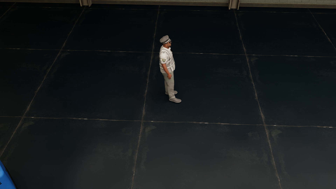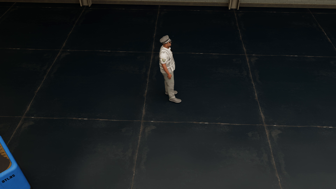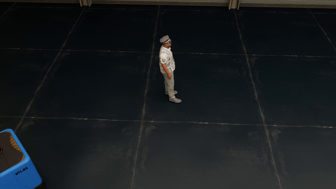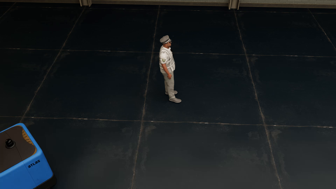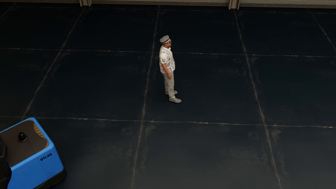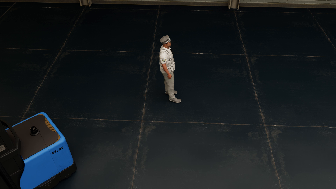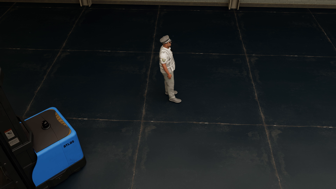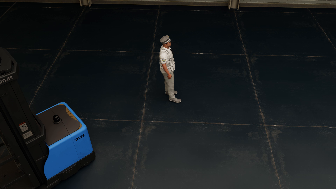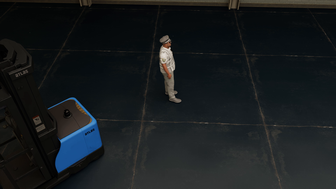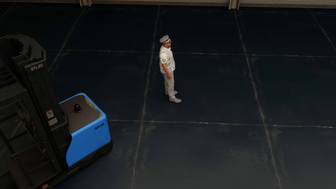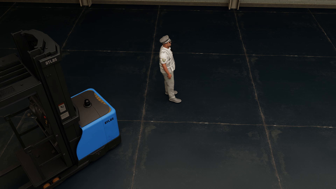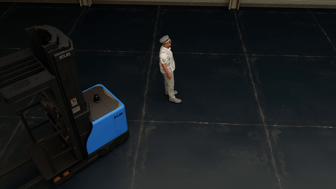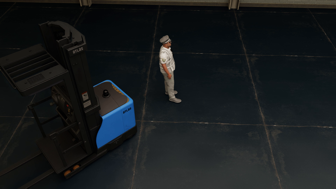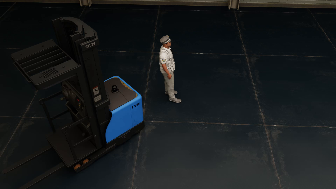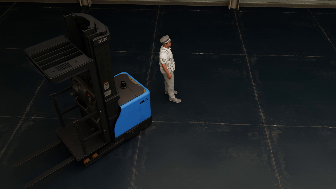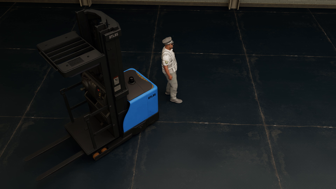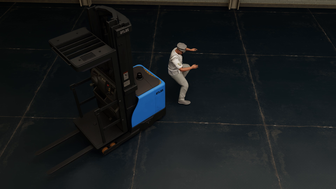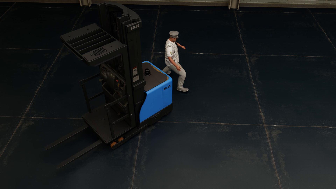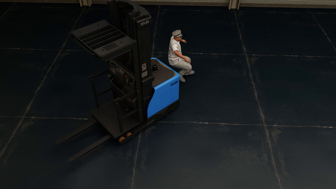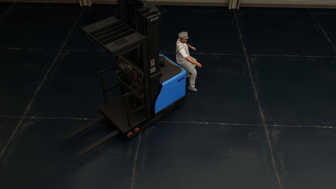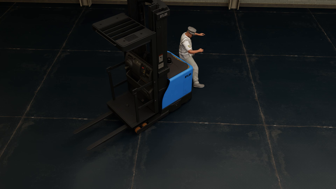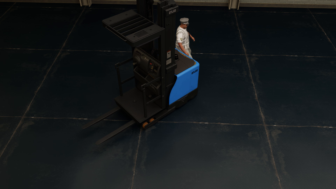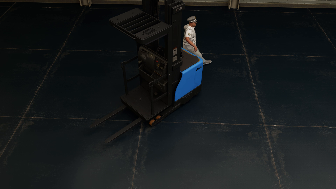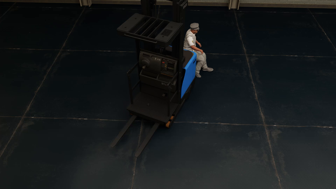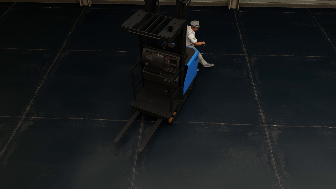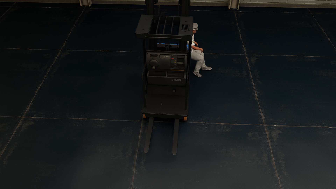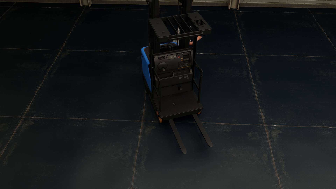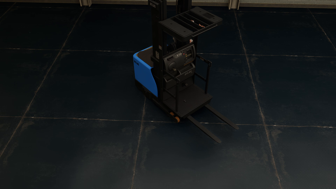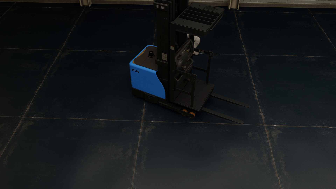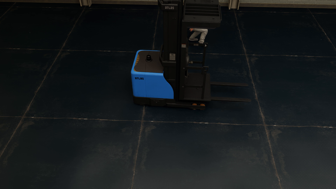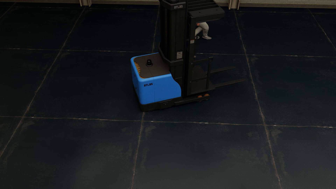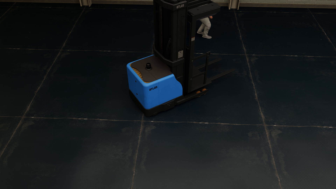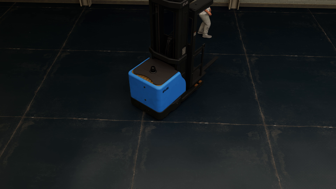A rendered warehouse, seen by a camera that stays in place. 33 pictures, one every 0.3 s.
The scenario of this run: Near miss between a forklift and a person.
